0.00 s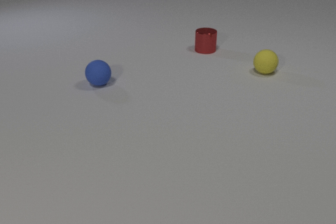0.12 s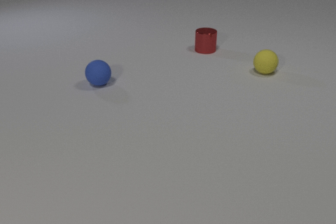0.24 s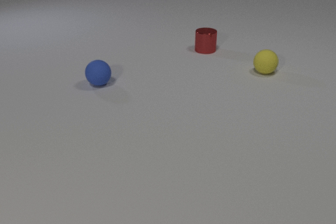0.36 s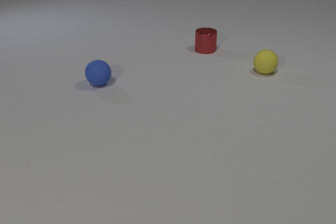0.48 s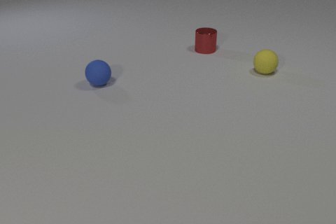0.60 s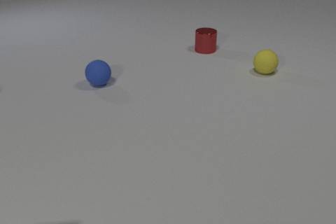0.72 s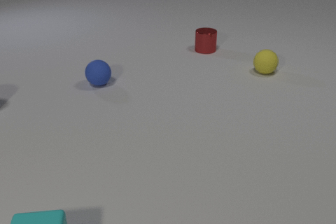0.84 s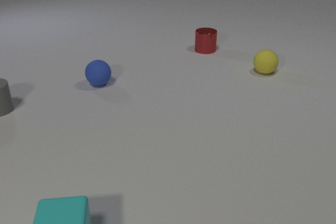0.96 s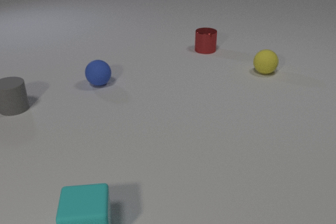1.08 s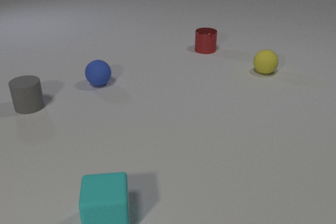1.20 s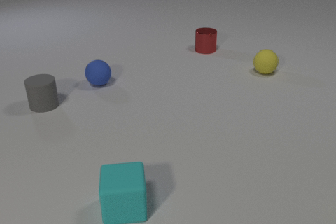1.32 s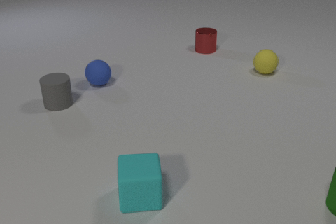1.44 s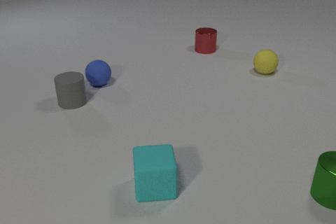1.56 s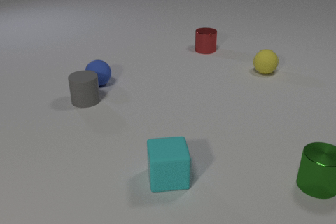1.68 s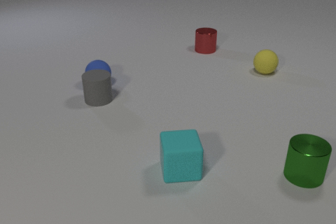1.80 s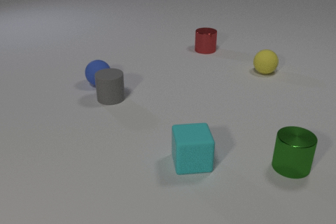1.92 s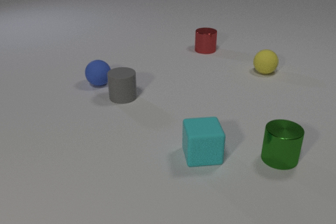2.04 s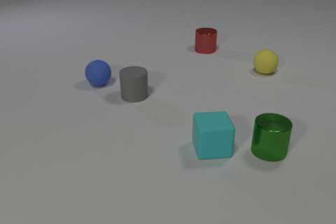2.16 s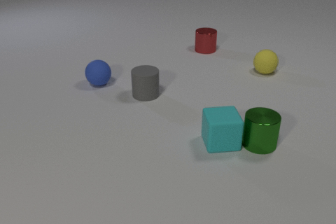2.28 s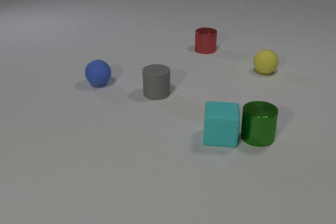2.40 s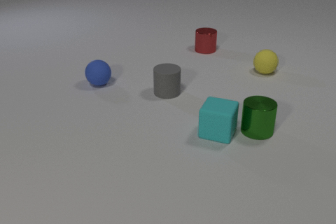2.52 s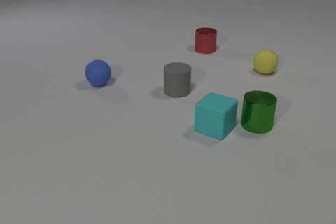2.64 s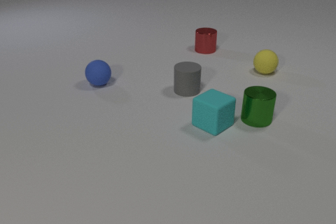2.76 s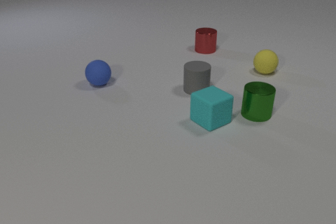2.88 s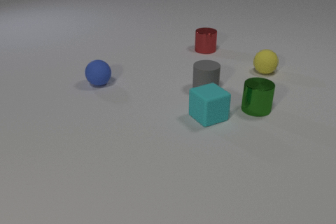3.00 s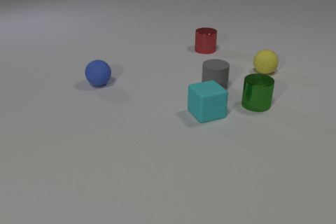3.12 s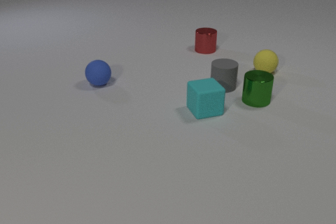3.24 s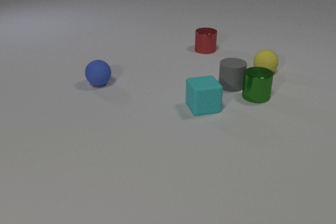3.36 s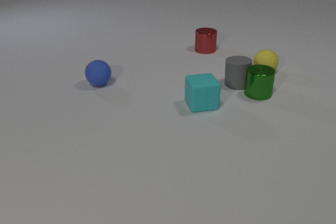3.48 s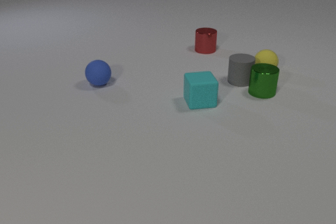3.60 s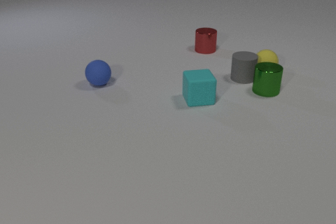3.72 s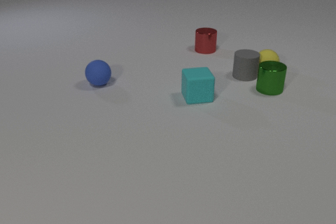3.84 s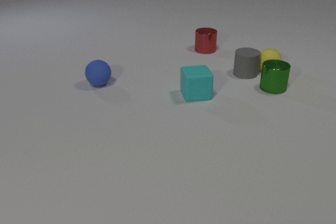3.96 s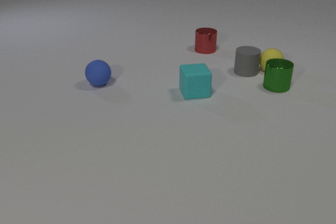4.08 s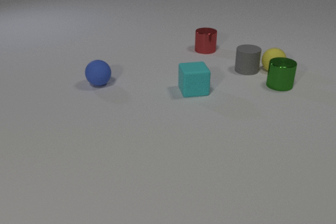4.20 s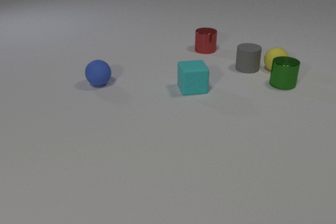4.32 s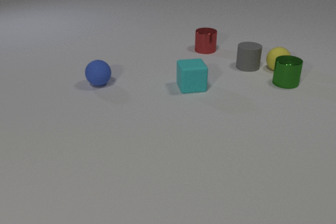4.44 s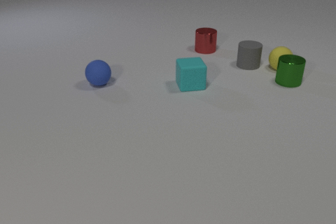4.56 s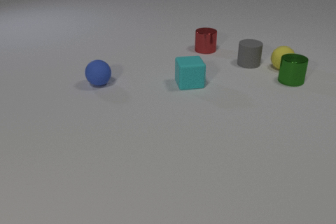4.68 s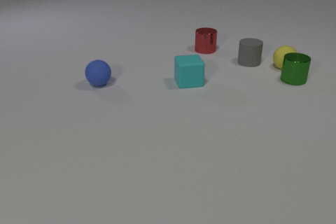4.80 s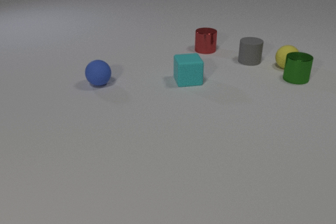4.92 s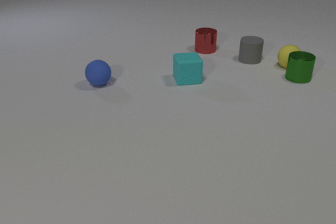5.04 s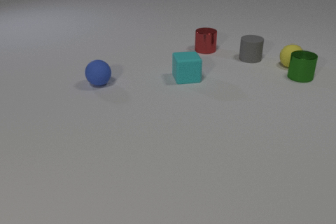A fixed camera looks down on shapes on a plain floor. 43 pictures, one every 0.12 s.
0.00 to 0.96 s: The cyan rubber cube comes in at the bottom edge, slides to the right and away from the camera. The gray rubber cylinder comes in at the left edge, slides to the right.
0.96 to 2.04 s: The cyan rubber cube slides away from the camera and to the right. The green metal cylinder comes in at the right edge, slides to the left and away from the camera. The gray rubber cylinder slides to the right.
2.04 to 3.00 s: The cyan rubber cube slides away from the camera, spins clockwise seen from above by about 75 degrees, its near face sliding to the left. The green metal cylinder slides away from the camera. The gray rubber cylinder slides to the right. The cyan rubber cube and the green metal cylinder collide.
3.00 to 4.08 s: The cyan rubber cube slides away from the camera. The green metal cylinder slides away from the camera and to the right. The gray rubber cylinder slides away from the camera and to the right. The yellow rubber sphere rolls to the right and away from the camera. The green metal cylinder and the gray rubber cylinder collide. The gray rubber cylinder and the yellow rubber sphere collide.
4.08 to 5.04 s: The cyan rubber cube slides away from the camera. The green metal cylinder slides away from the camera and to the right. The gray rubber cylinder slides away from the camera. The yellow rubber sphere rolls to the right and away from the camera.
Are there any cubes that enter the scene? yes.
What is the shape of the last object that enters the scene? cylinder.
What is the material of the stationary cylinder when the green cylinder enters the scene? metal.
